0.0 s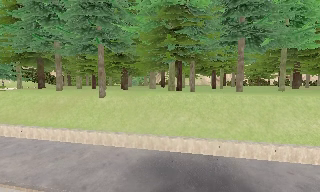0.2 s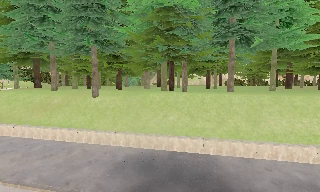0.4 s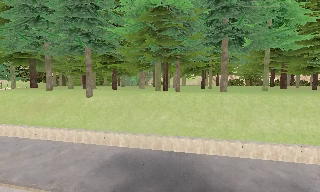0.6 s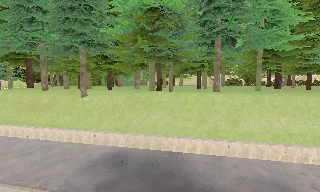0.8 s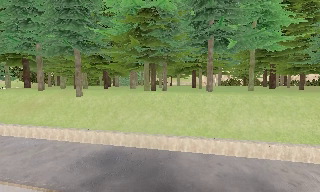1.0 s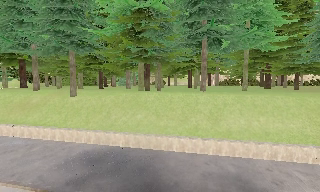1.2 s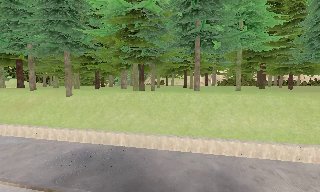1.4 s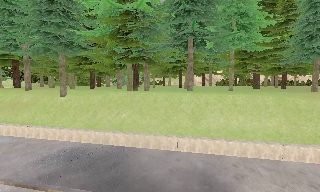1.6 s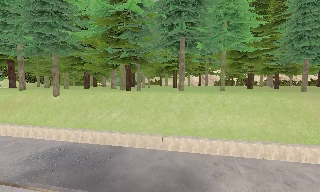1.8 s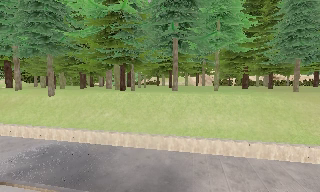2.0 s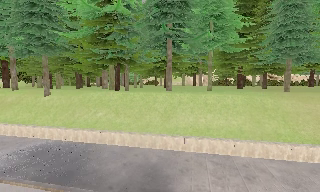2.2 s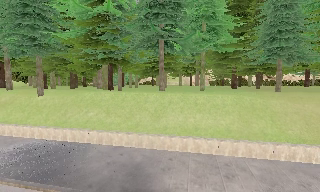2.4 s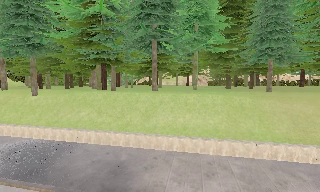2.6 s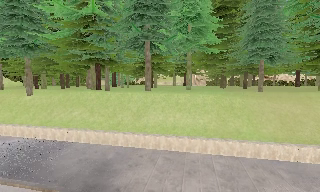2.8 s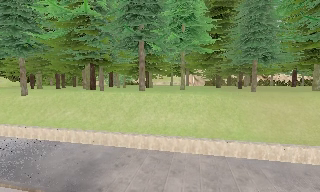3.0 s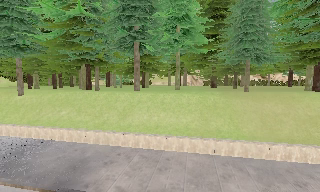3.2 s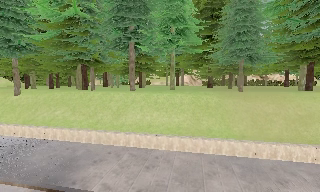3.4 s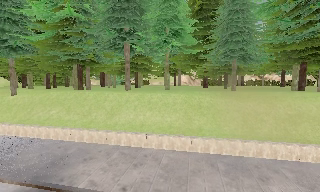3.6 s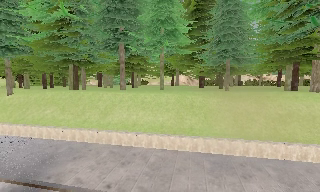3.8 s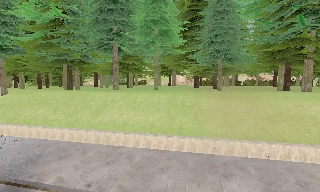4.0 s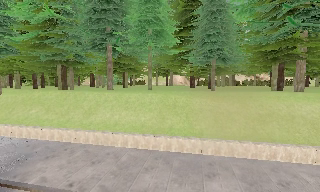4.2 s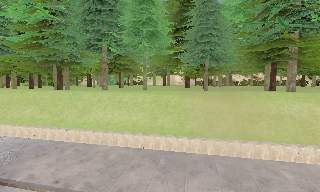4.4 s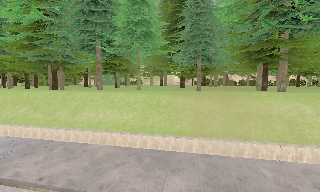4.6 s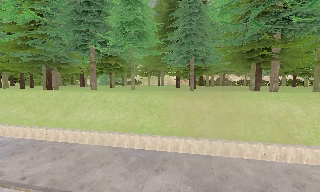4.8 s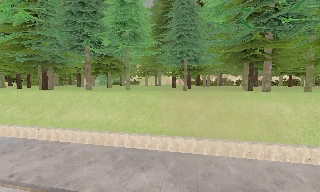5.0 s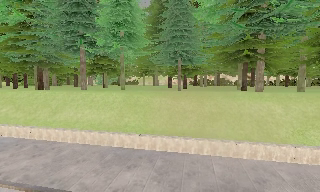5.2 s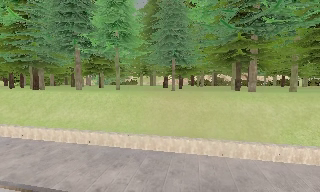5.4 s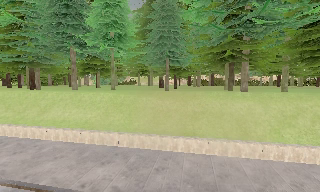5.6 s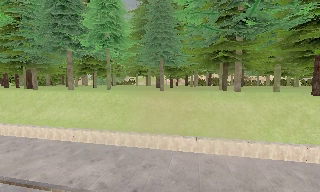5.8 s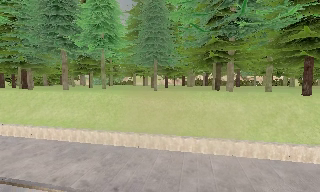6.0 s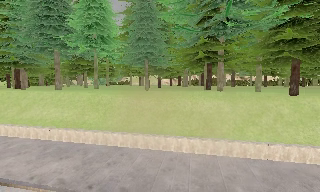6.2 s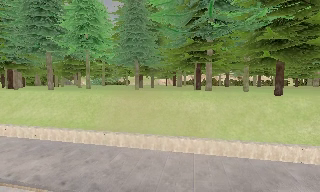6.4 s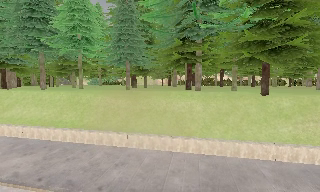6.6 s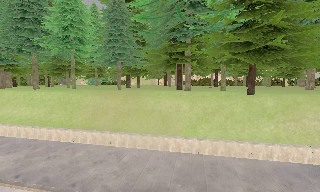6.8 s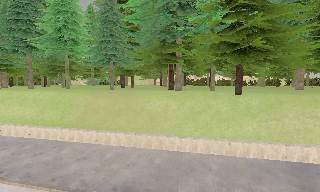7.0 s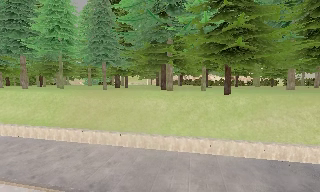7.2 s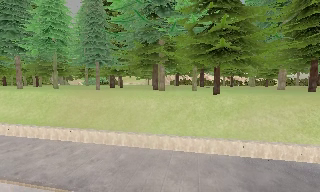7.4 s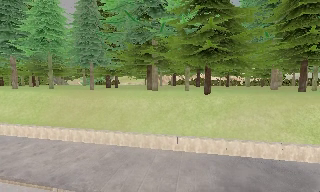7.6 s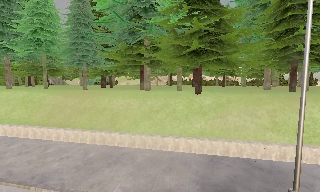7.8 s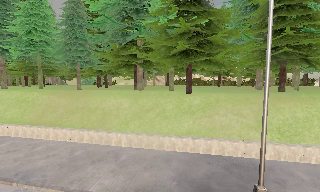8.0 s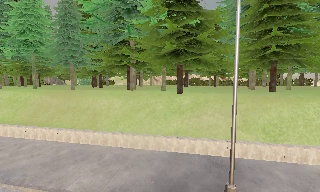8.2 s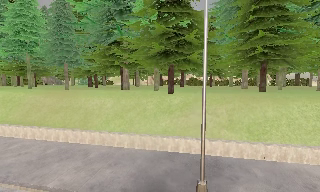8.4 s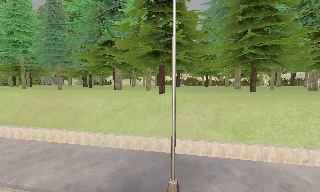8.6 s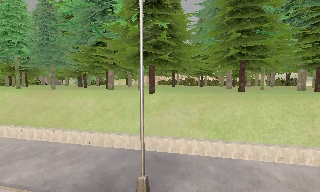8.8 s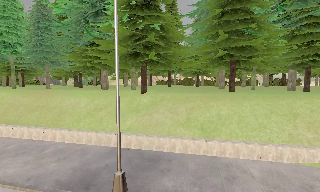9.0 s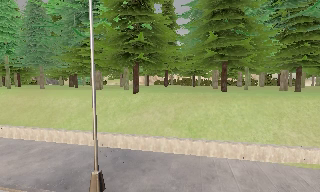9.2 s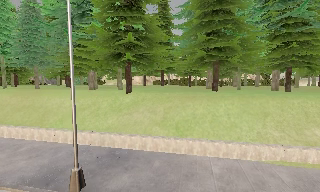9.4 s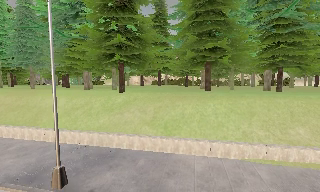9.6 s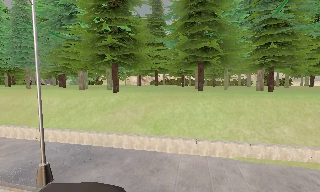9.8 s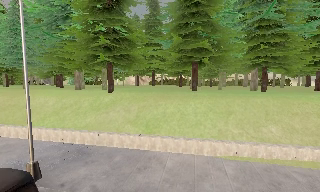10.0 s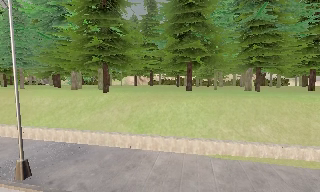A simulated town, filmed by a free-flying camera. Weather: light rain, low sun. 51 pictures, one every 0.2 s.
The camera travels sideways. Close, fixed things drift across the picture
to the left.
0.0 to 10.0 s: The camera travels to its right, about 35 m, so close, fixed things drift to the left.
The film runs forward here.
